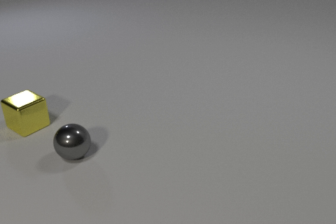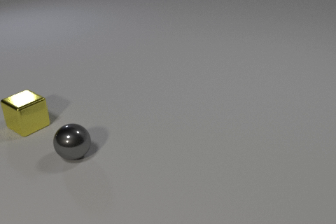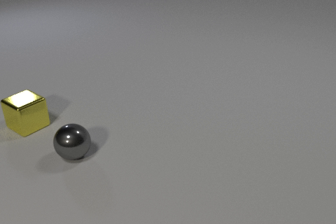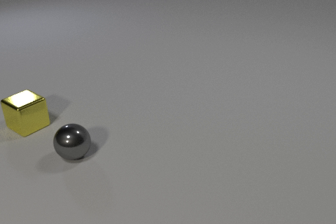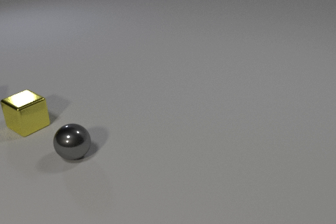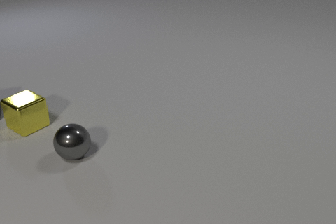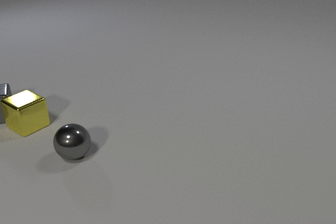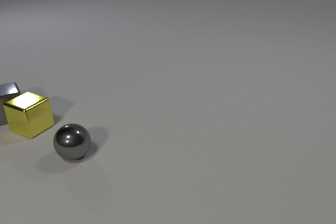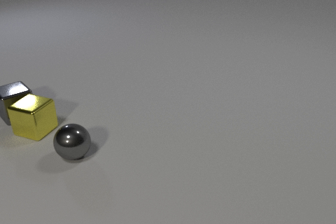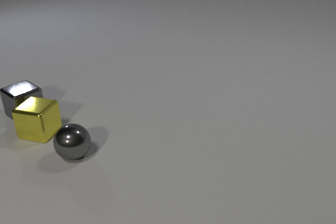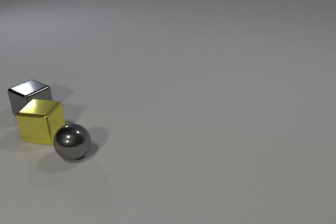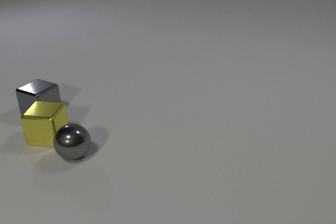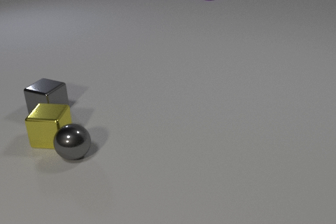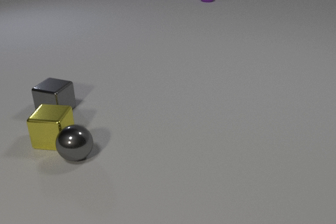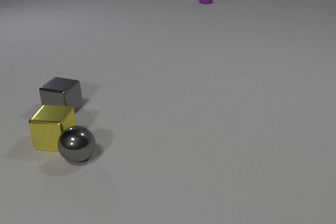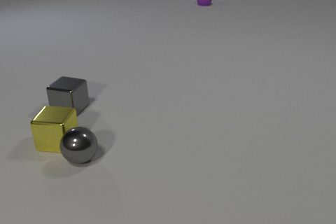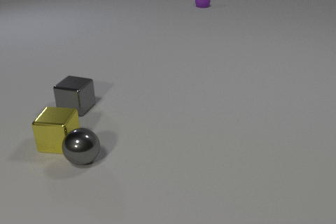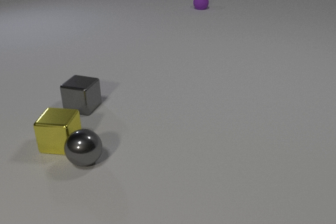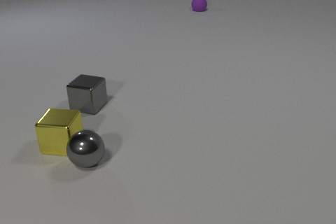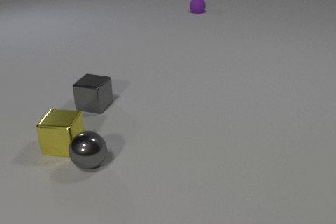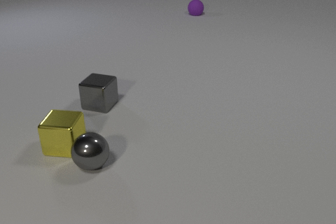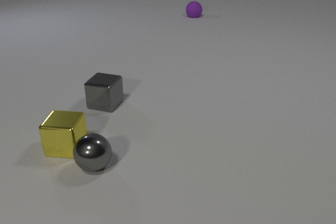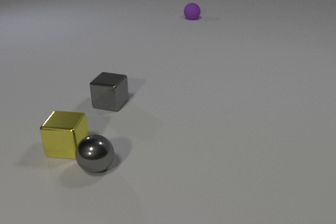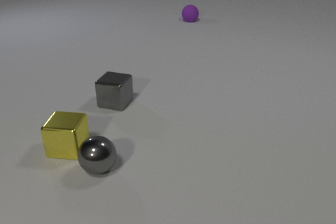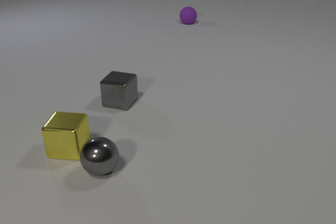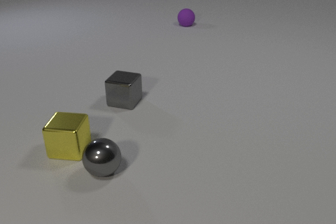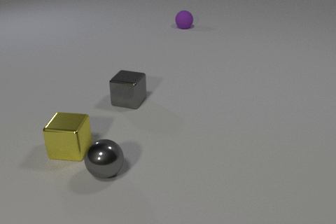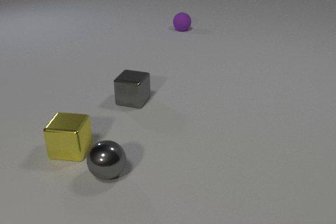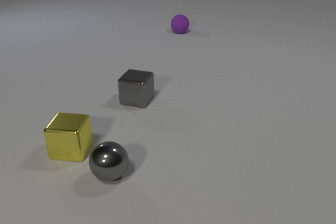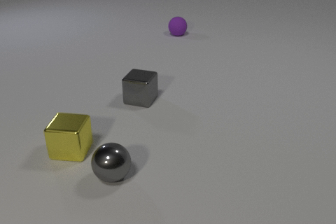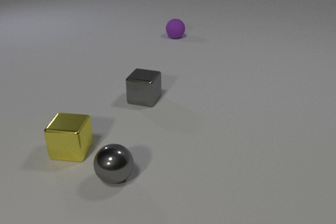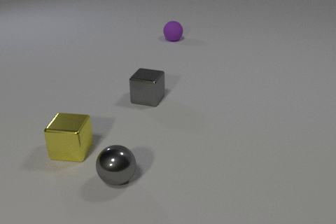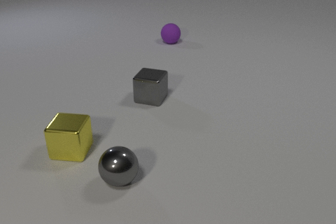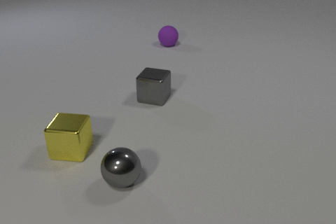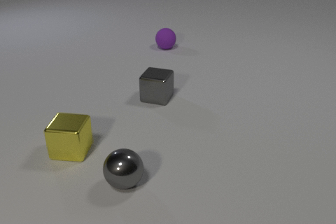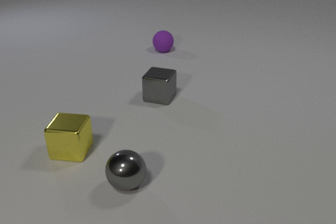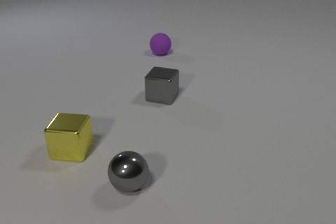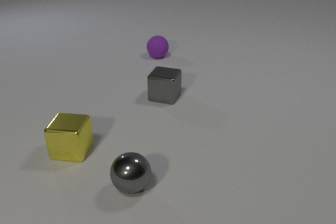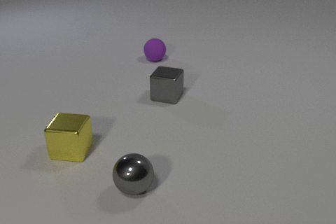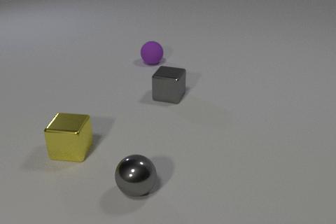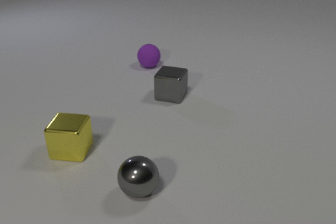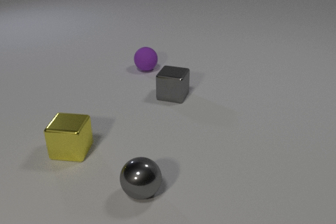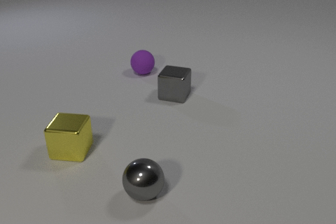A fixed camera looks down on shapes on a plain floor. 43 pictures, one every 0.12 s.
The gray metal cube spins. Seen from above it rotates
counterclockwise.
The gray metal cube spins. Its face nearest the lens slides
to the right.
0.00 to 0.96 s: The gray metal cube comes in at the left edge, slides to the right and toward the camera. The yellow metal cube slides toward the camera and to the right. The gray metal cube and the yellow metal cube collide.
0.96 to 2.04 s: The gray metal cube slides to the right, spins so that its near face slides to the right, counterclockwise seen from above. The yellow metal cube slides toward the camera and to the right. The gray metal sphere rolls toward the camera and to the right. The purple rubber sphere comes in at the top edge, rolls toward the camera. The yellow metal cube and the gray metal sphere collide.
2.04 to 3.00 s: The gray metal cube slides to the right. The yellow metal cube slides toward the camera and to the right. The gray metal sphere rolls toward the camera and to the right. The purple rubber sphere rolls toward the camera.
3.00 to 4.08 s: The gray metal cube slides to the right. The gray metal sphere rolls toward the camera and to the right. The purple rubber sphere rolls toward the camera.
4.08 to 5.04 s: The gray metal cube slides to the right. The gray metal sphere rolls to the right and toward the camera. The purple rubber sphere rolls toward the camera.
What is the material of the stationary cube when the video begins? metal.
How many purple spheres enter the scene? 1.
What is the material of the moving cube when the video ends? metal.
